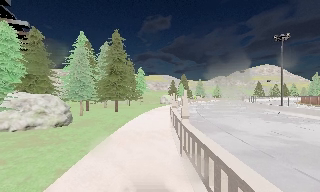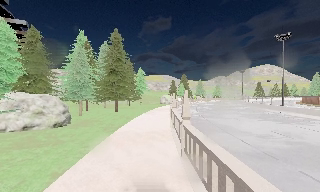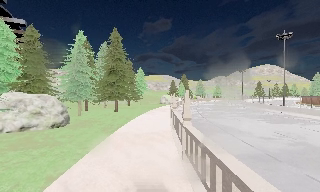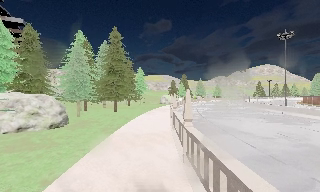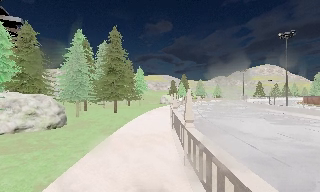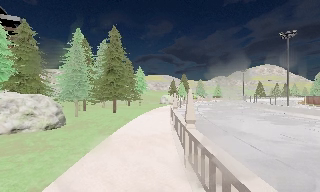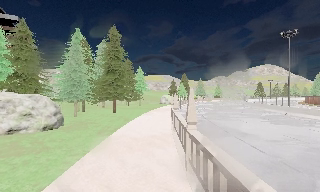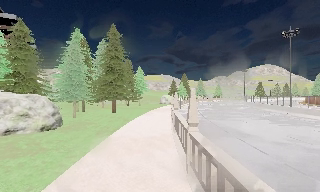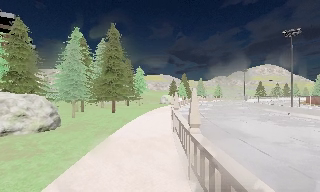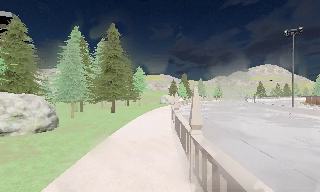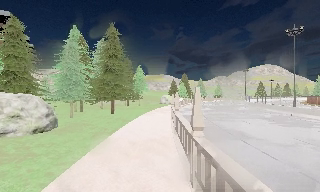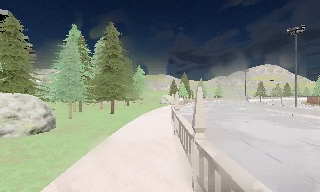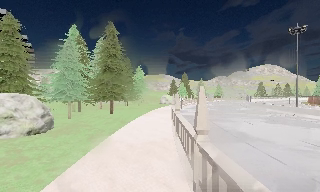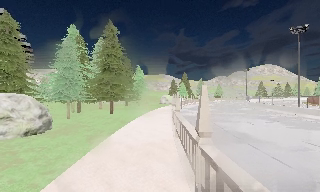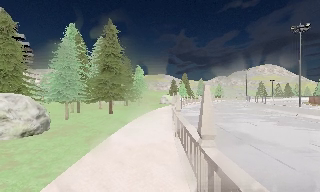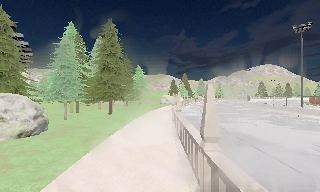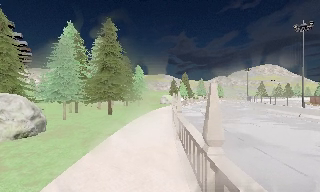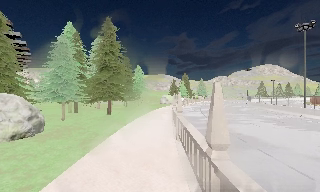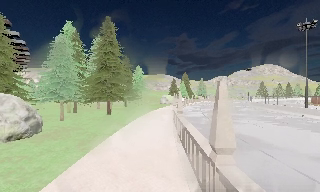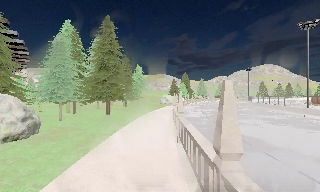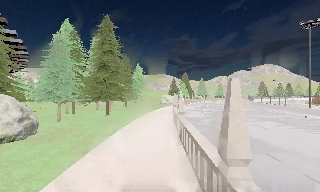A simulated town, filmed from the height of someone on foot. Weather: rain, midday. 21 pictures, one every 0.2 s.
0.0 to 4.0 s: The camera travels forward, about 4.5 m, so what stands in front looms larger.
The film runs forward here.
